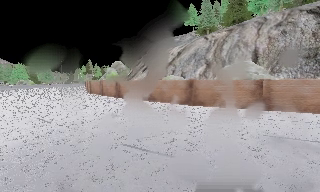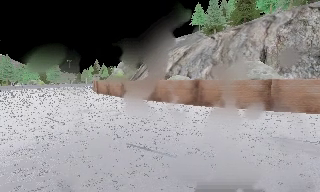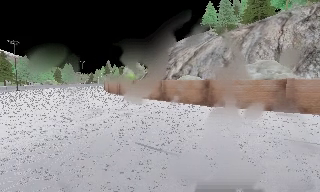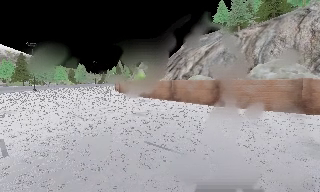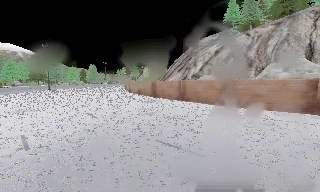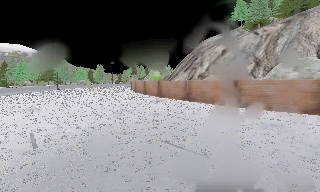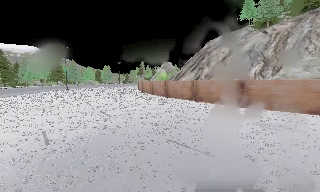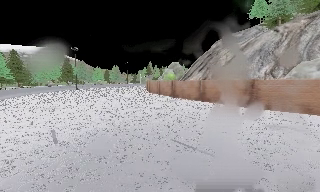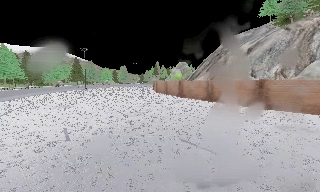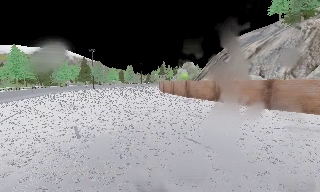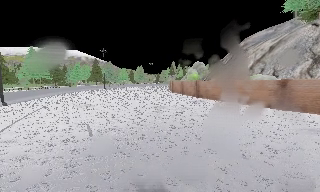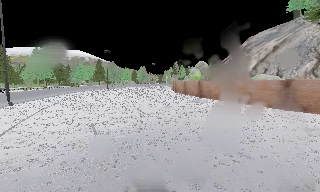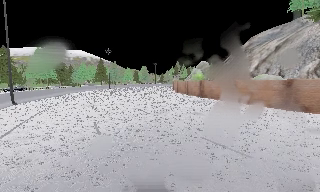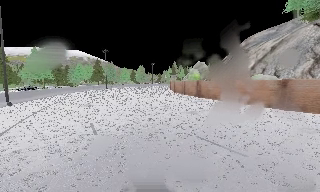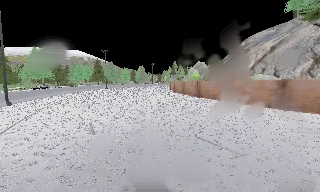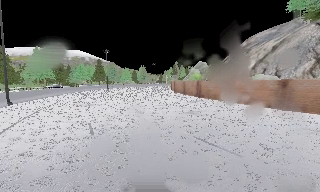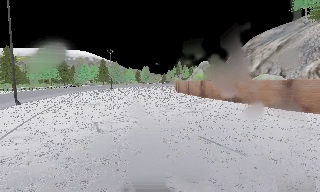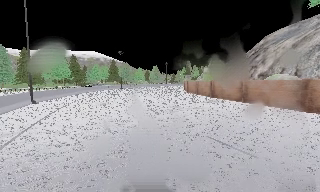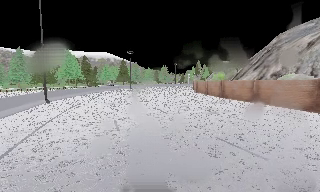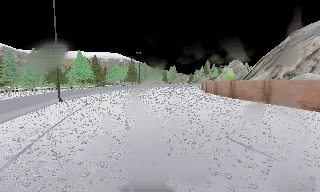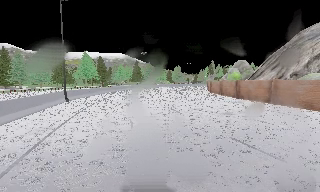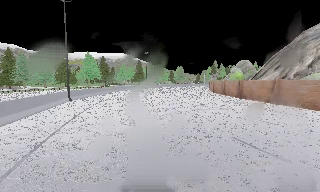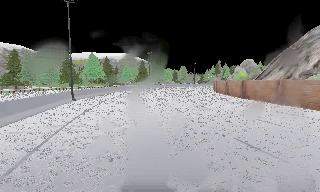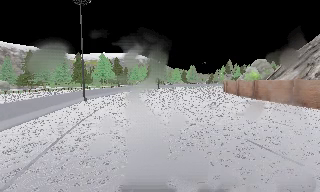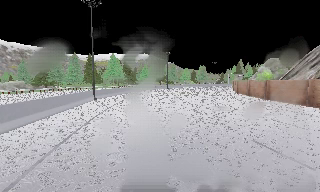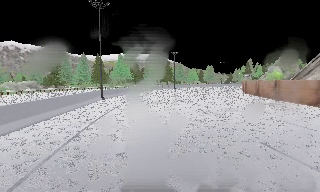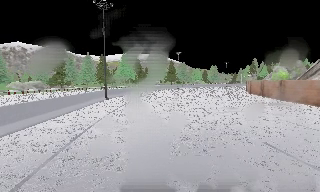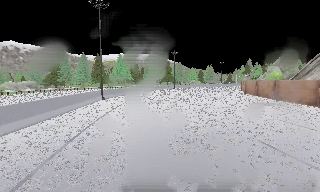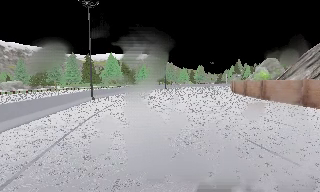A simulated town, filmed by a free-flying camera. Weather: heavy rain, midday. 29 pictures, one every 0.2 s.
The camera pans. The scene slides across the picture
to the right.
The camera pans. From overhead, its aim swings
counterclockwise.
0.0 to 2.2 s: The camera pans to its left, which is counterclockwise from overhead, by about 30 degrees. It travels backward, about 0.5 m, so what stands in front gets smaller.
2.2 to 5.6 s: The scene slides to the right, as the camera pans about 20 degrees to its left. It travels backward, about 1 m, so what stands in front gets smaller.
The film runs backward here.
